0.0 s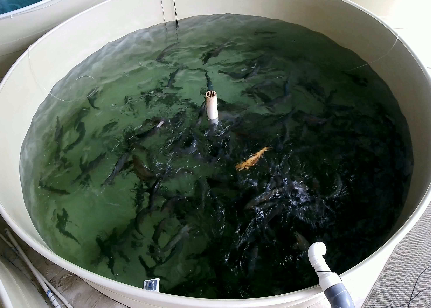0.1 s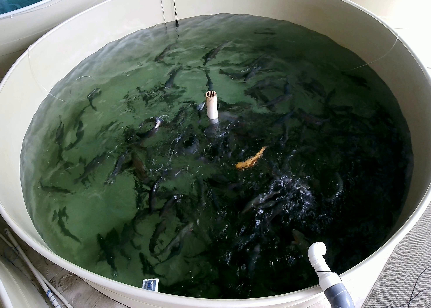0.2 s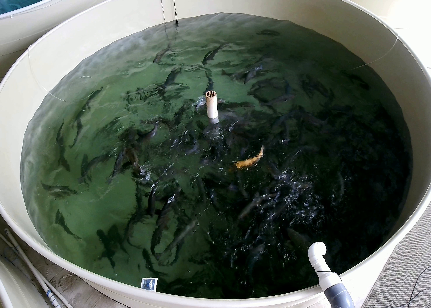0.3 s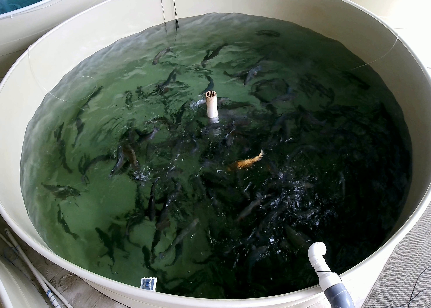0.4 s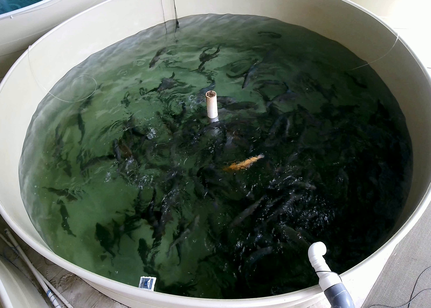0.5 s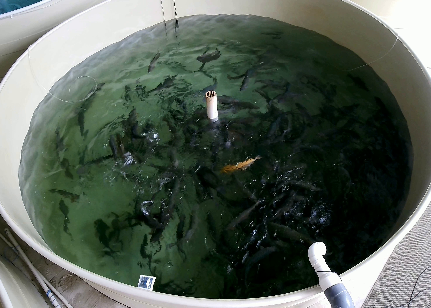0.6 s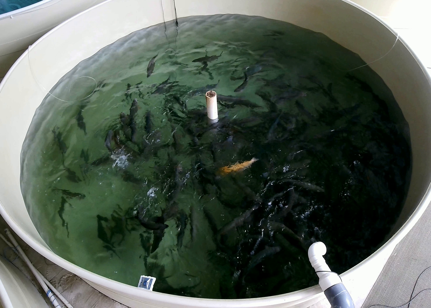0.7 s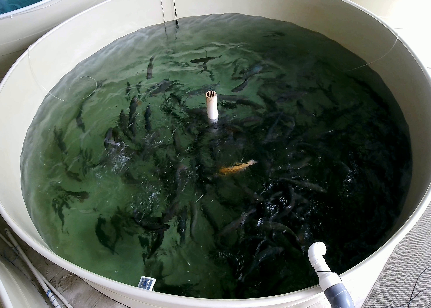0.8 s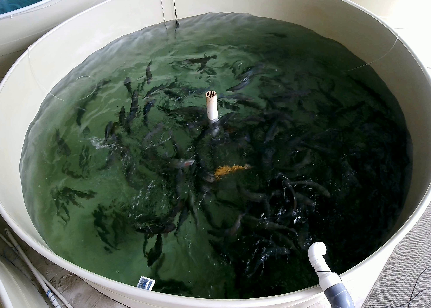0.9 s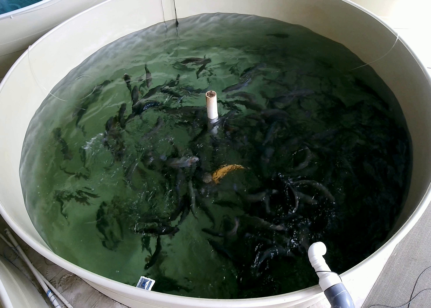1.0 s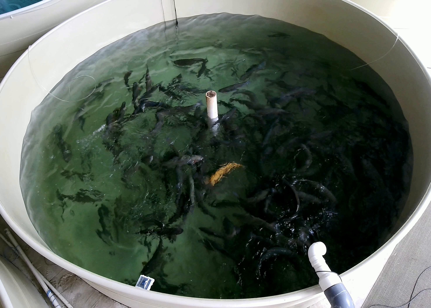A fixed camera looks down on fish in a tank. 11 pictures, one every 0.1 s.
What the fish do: Weak feeding.
